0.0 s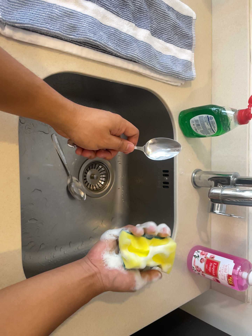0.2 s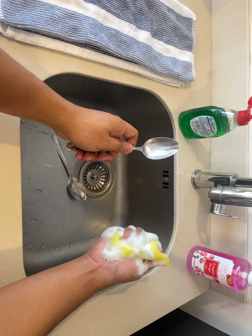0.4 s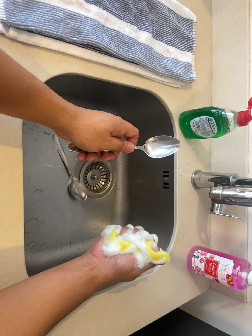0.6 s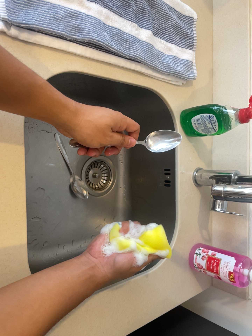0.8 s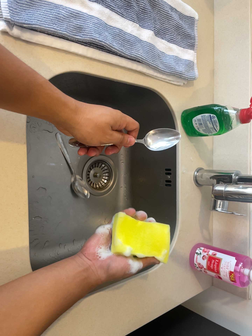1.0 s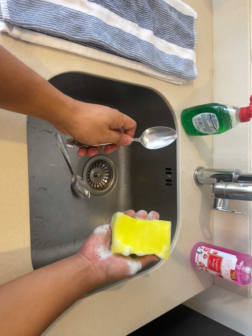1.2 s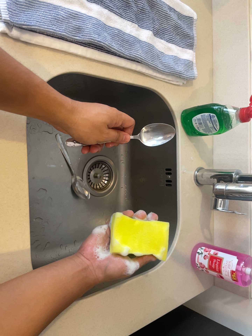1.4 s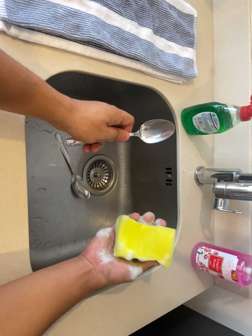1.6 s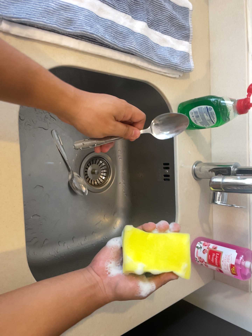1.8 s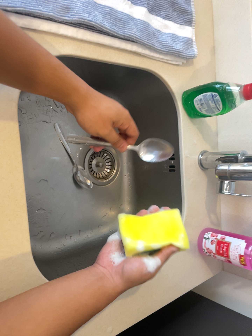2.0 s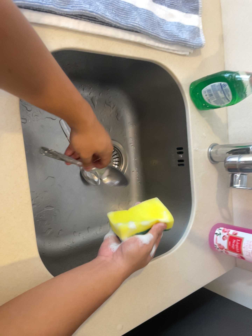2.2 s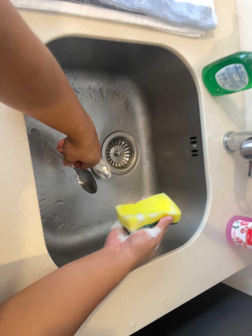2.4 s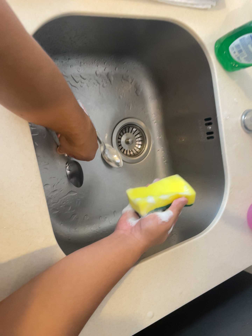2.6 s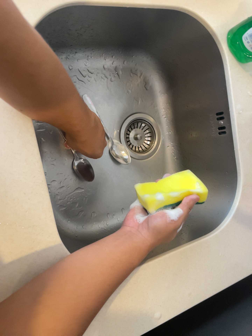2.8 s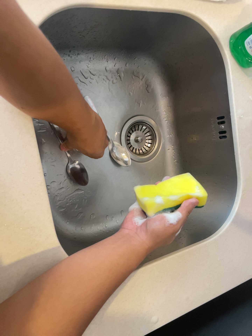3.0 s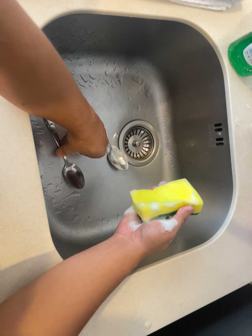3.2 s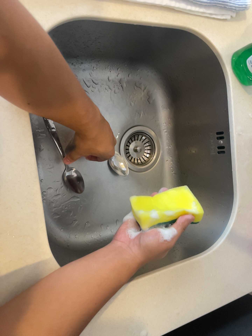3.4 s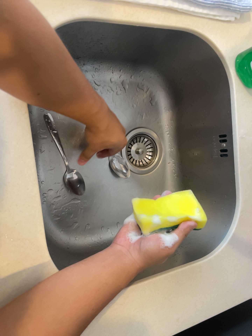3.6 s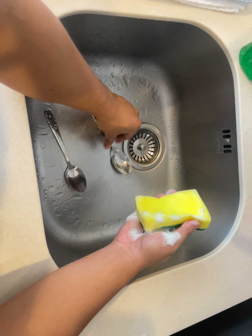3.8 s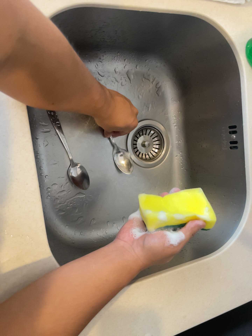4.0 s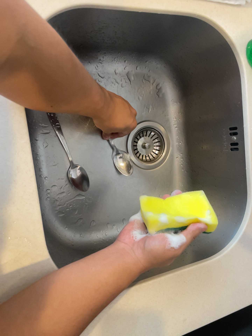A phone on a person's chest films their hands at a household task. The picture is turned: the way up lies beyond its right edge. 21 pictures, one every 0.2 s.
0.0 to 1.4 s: The camera keeps its place and its aim.
1.4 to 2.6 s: The camera swings to its left by about 15 degrees, and the scene slides to the right. It travels forward and to its right, about 10 cm, so what stands in front looms larger.
2.6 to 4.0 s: The camera shifts only a little, or ends up much as it began.
The film runs backward here.
